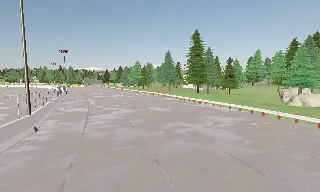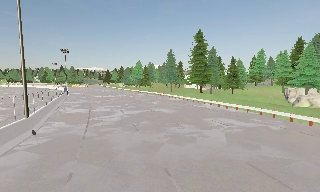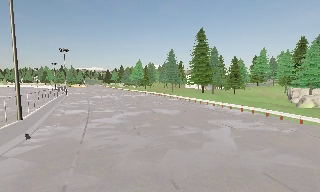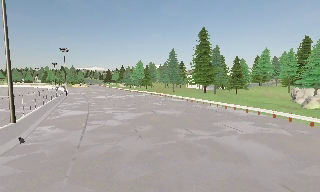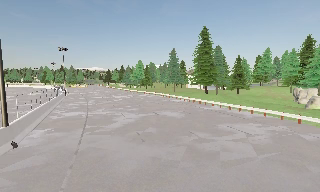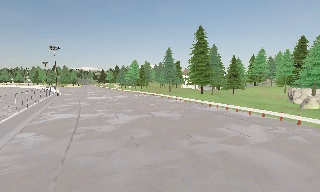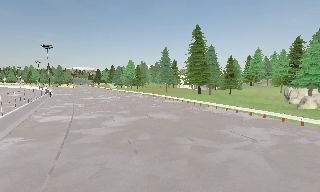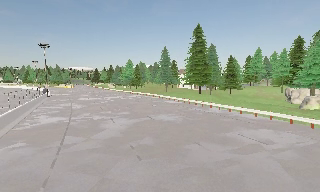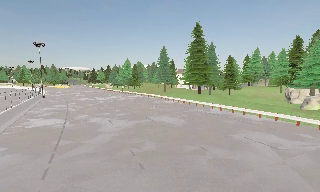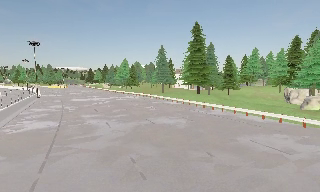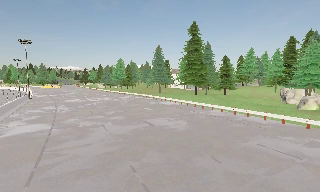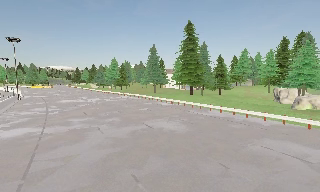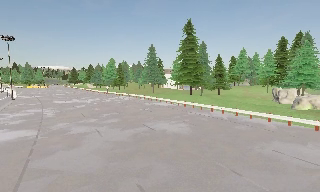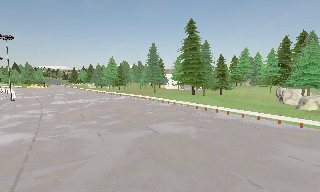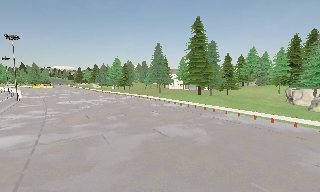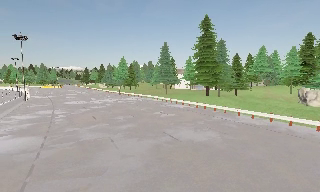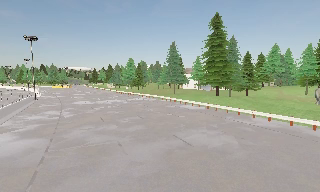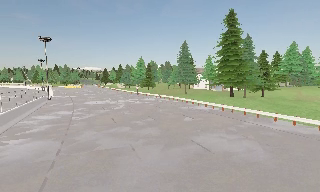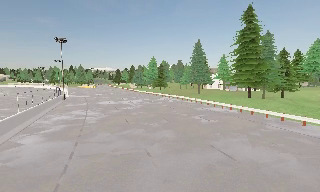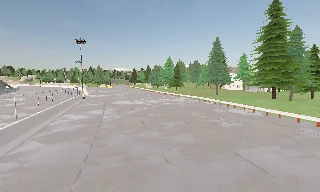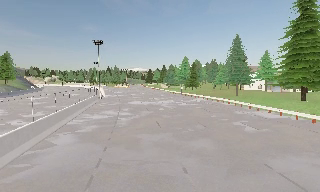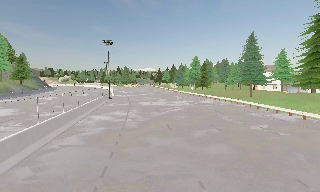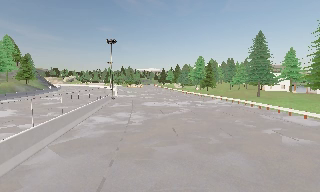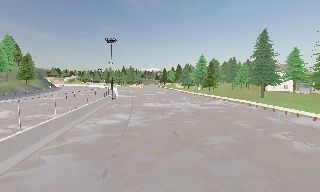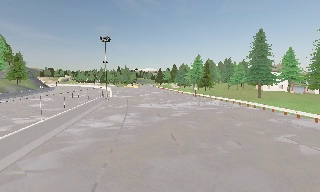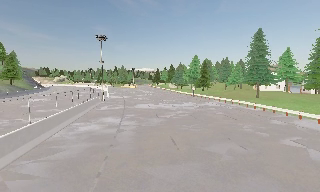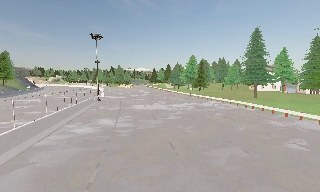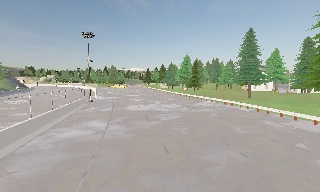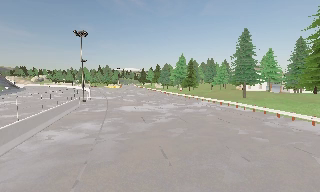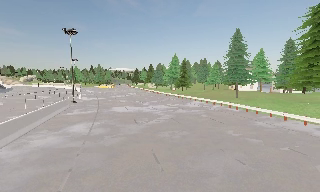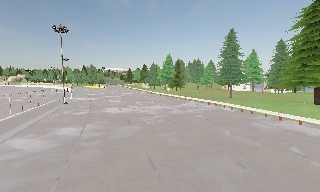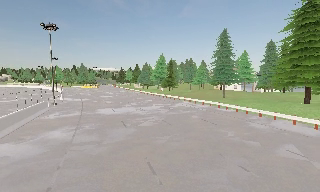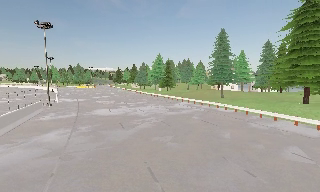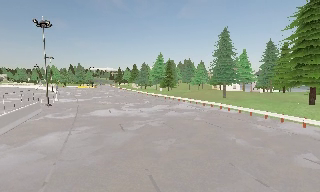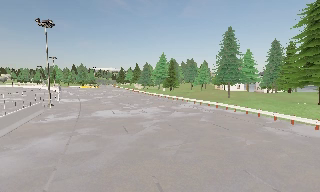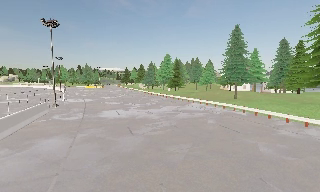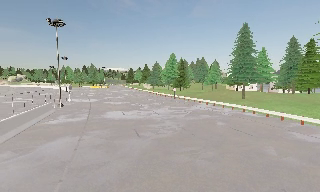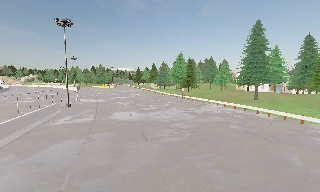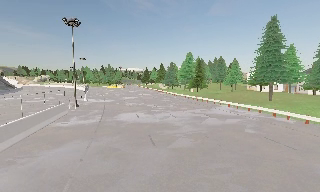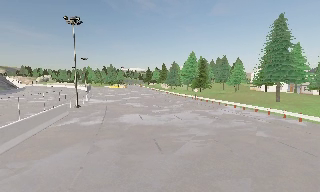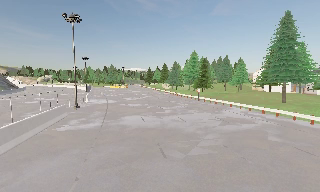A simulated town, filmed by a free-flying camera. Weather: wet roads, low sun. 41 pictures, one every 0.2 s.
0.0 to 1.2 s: The camera travels forward, about 4.5 m, so what stands in front looms larger.
1.2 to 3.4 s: The camera travels forward and to its left, about 8 m, so what stands in front looms larger.
3.4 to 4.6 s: The camera pans to its left, which is counterclockwise from overhead, by about 20 degrees. It travels forward, about 4.5 m, so what stands in front looms larger.
4.6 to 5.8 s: The camera pans to its right, which is clockwise from overhead, by about 10 degrees. It travels forward, about 3.5 m, so what stands in front looms larger.
5.8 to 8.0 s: The camera travels forward, about 6 m, so what stands in front looms larger. It gains speed.
The film runs forward here.
